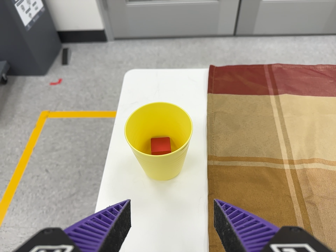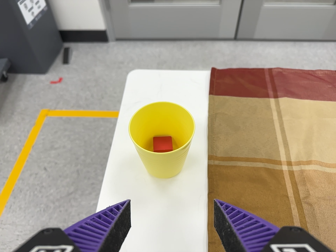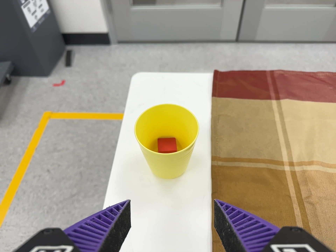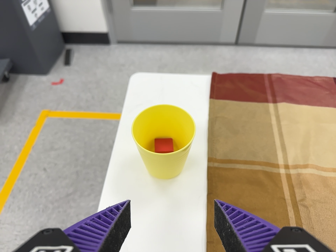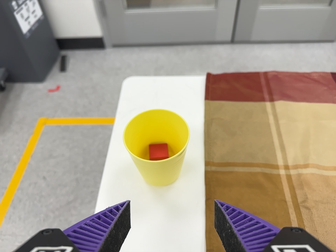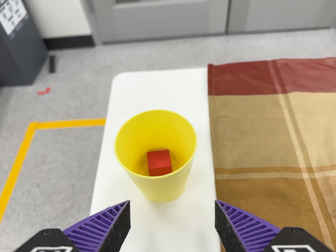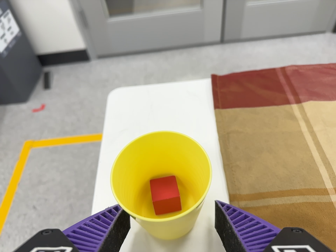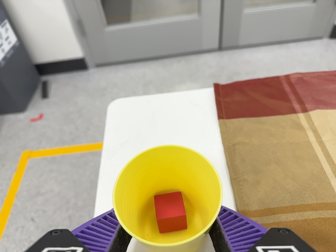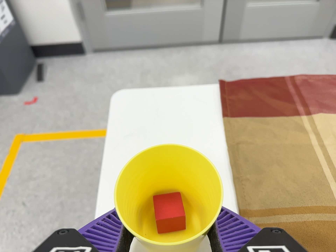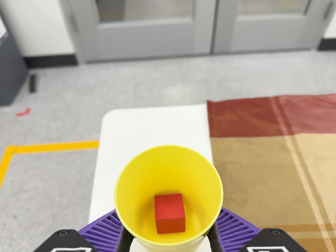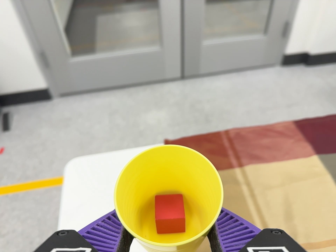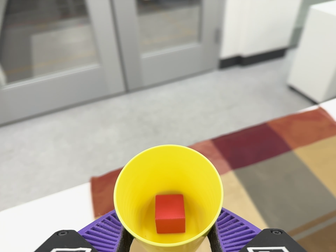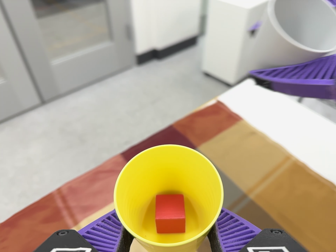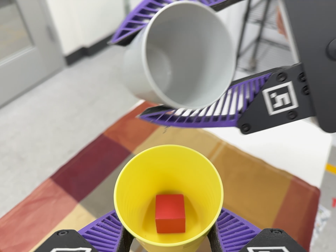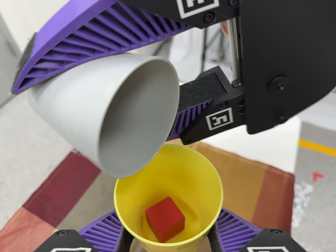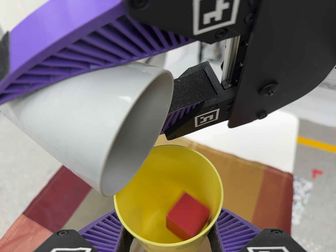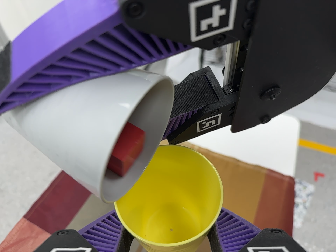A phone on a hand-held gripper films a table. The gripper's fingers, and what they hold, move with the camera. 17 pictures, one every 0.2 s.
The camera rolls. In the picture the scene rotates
counterclockwise.
The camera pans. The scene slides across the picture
to the left.
0.0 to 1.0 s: The camera travels forward, about 5 cm, so what stands in front looms larger.
1.0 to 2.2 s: The camera swings to its right by about 15 degrees, and the scene slides to the left. It travels toward the top of its view and to its right, about 14 cm, so close, fixed things drift downward. Its aim tips toward the top of its view by about 10 degrees, and the scene shifts downward. It rolls about its line of sight by about 15 degrees, and the scene rotates counterclockwise.
2.2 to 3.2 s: The scene slides to the left, as the camera pans about 30 degrees to its right. It travels to its right and toward the top of its view, about 16 cm, so close, fixed things drift to the left. It rolls about its line of sight by about 30 degrees, and the scene rotates counterclockwise.
The film runs backward here.
